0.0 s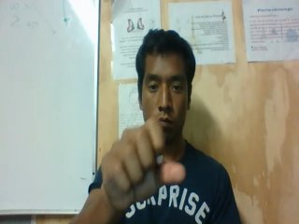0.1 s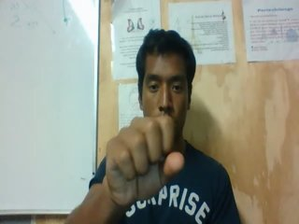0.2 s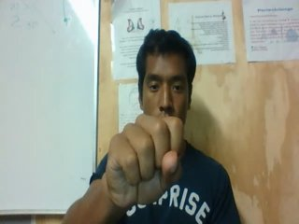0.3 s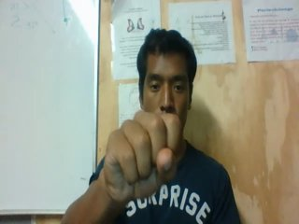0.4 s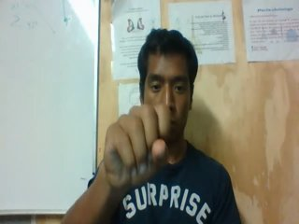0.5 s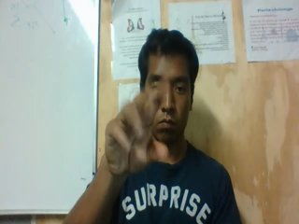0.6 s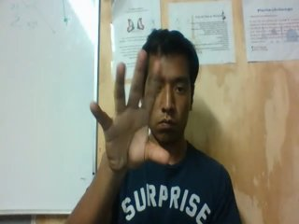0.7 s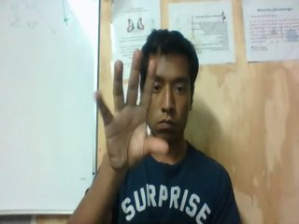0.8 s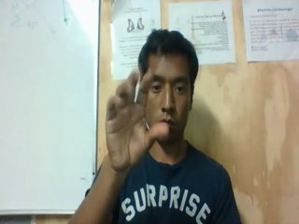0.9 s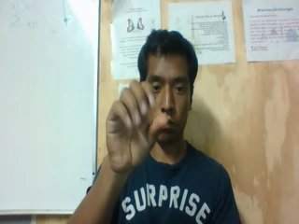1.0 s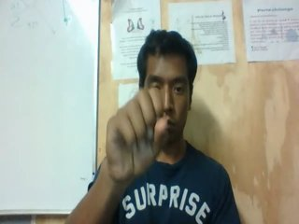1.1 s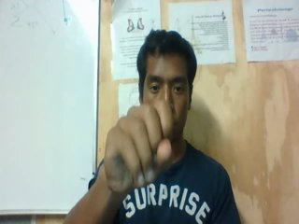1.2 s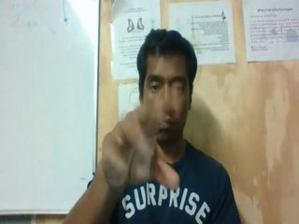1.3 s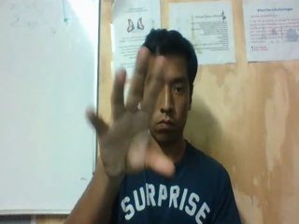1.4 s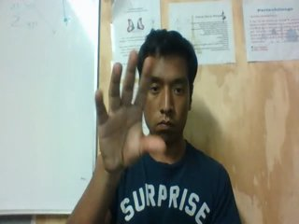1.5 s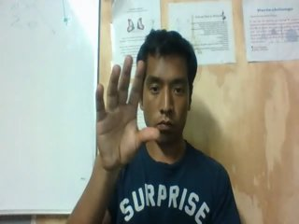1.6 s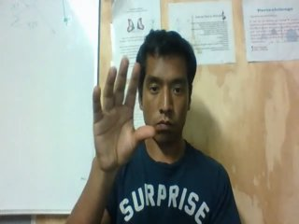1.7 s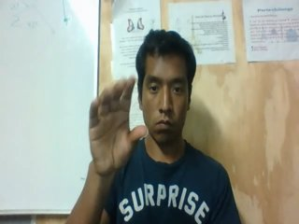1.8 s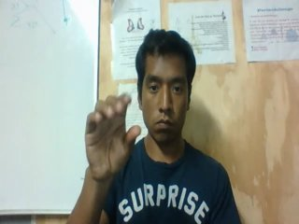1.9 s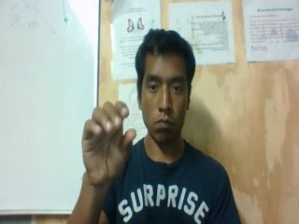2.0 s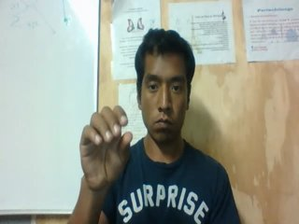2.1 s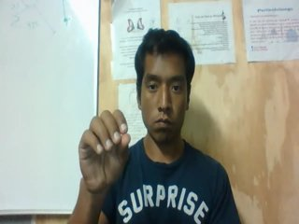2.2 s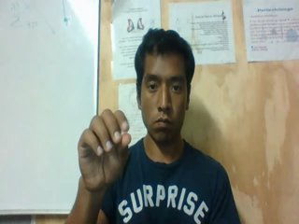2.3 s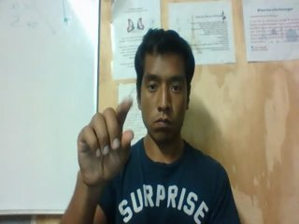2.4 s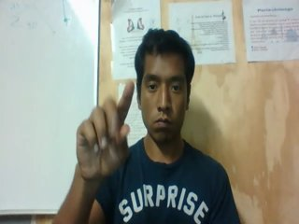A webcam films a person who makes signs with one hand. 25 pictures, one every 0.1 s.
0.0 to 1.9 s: Open twice.
2.0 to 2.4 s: Non-gesture.
